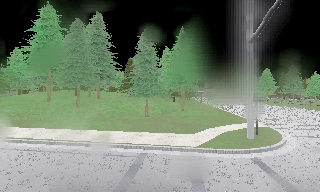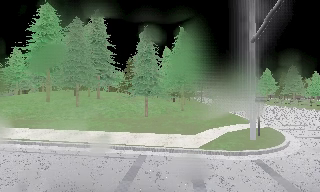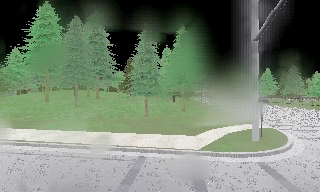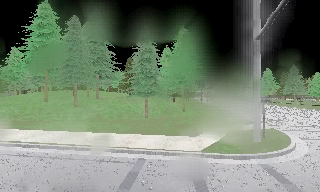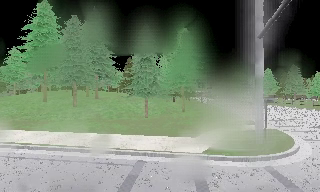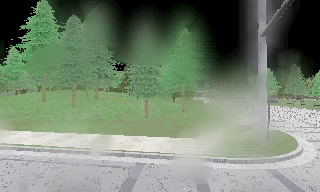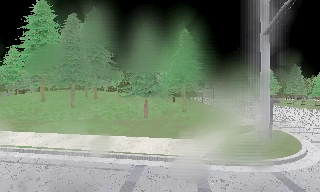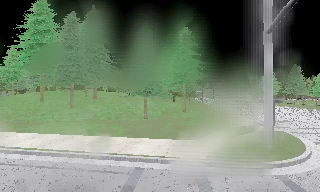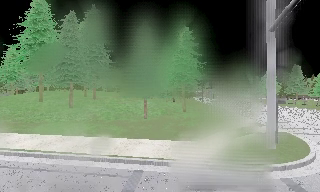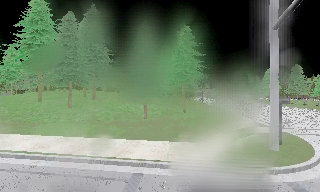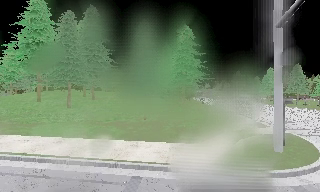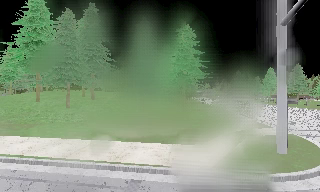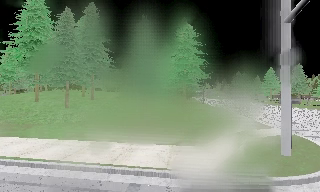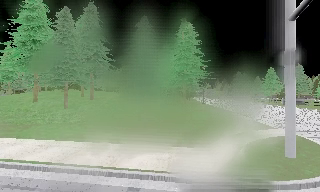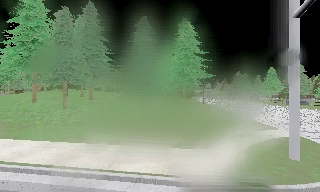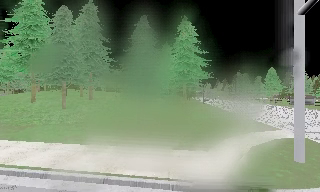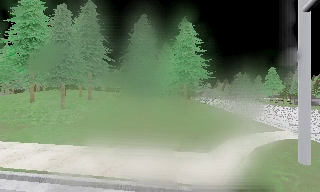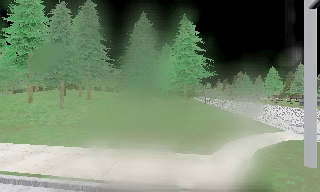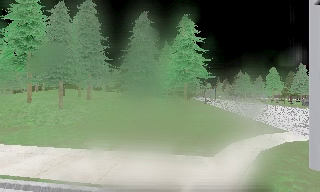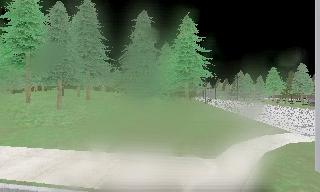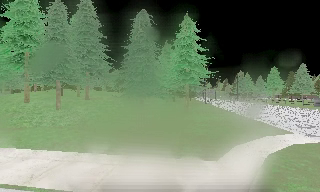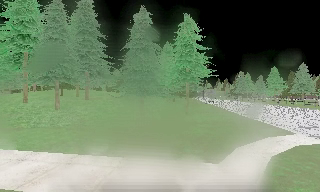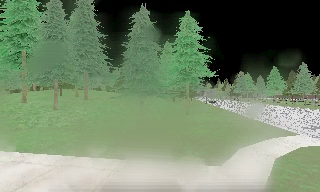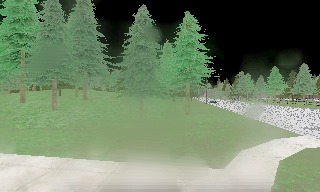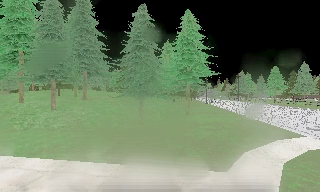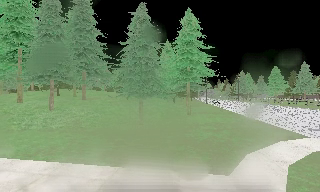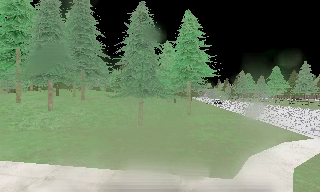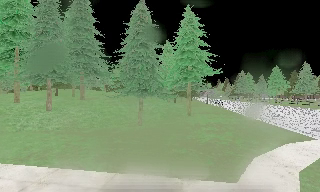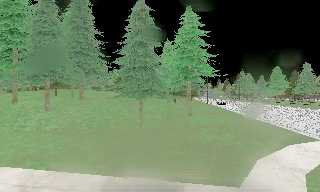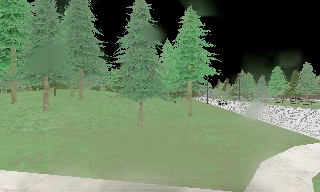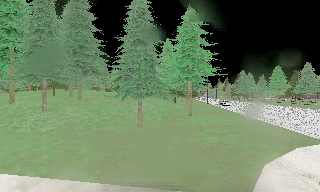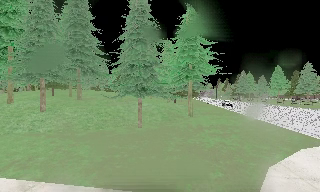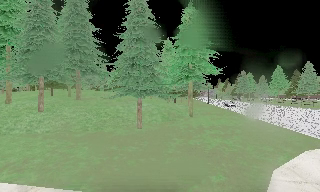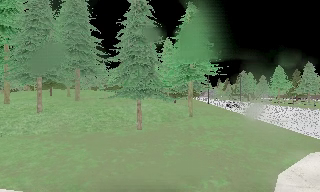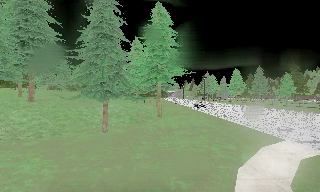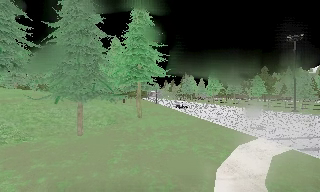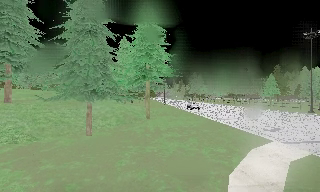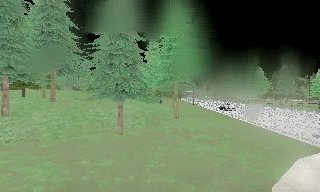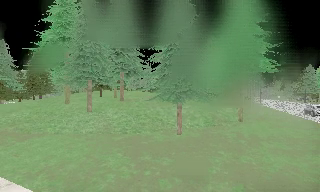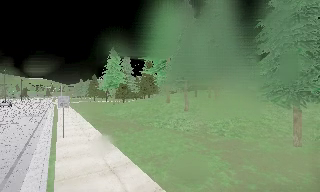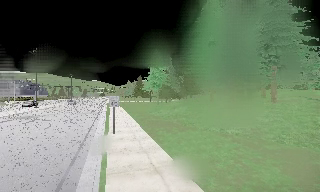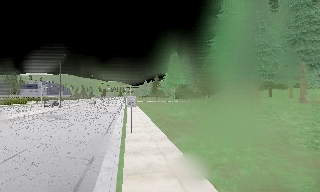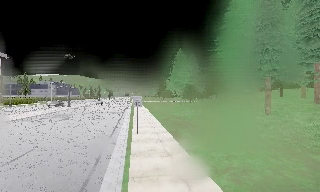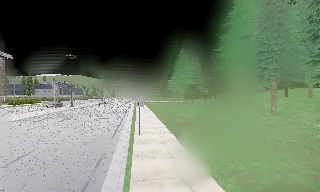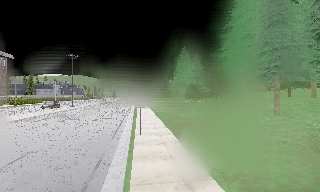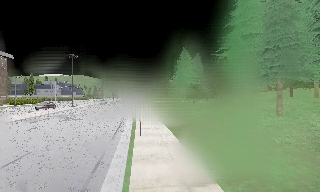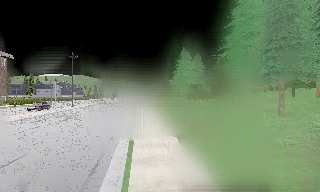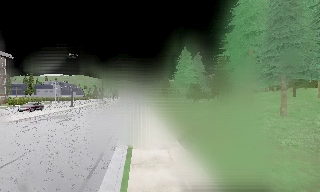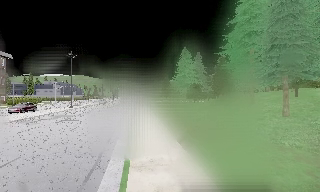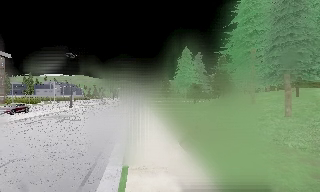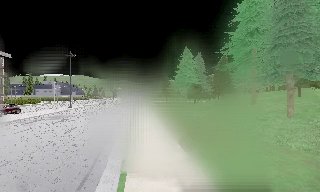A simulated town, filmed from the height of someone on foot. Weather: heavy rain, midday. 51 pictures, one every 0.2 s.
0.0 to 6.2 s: The camera travels forward, about 6 m, so what stands in front looms larger.
6.2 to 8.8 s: The camera swings to its left by about 75 degrees, and the scene slides to the right. It travels forward, about 2.5 m.
8.8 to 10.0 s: The camera travels forward, about 1 m, so what stands in front looms larger.
The film runs forward here.
